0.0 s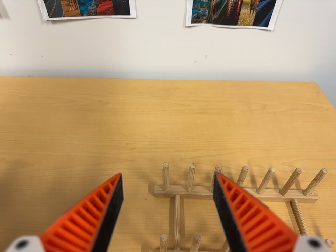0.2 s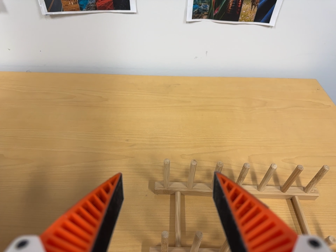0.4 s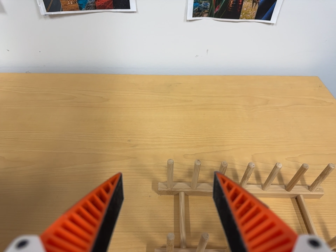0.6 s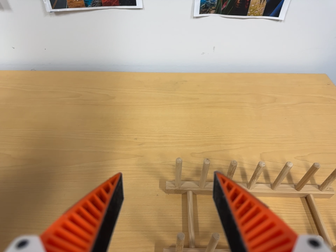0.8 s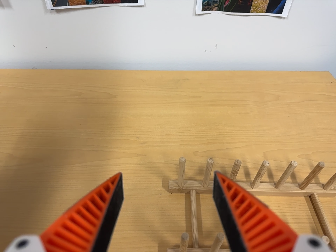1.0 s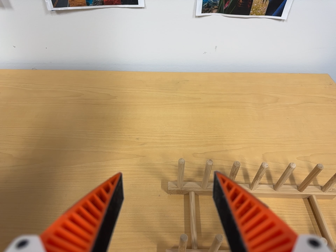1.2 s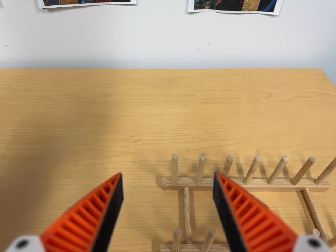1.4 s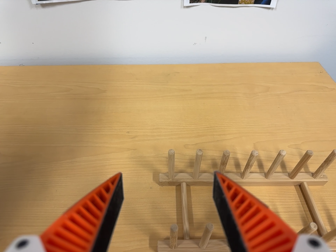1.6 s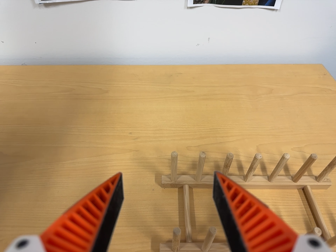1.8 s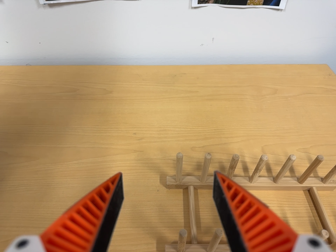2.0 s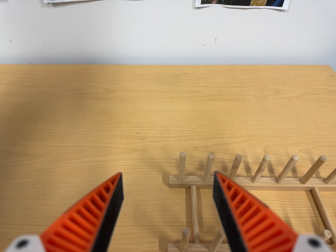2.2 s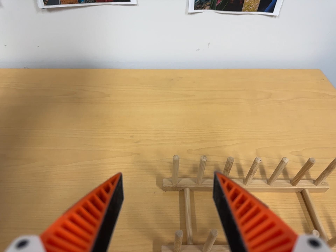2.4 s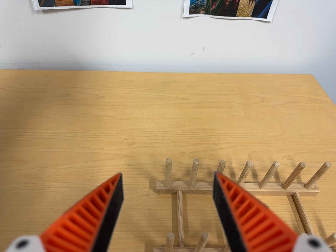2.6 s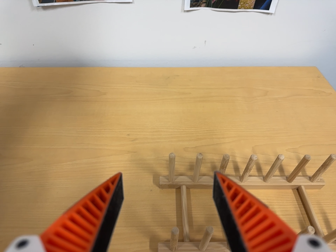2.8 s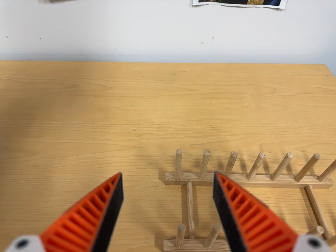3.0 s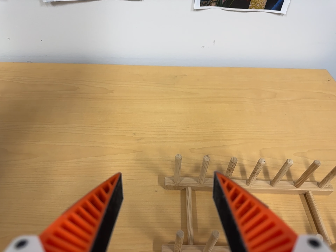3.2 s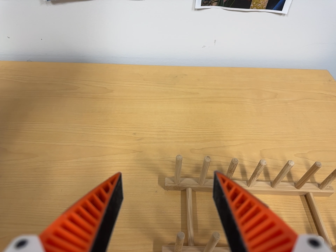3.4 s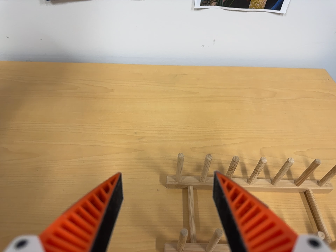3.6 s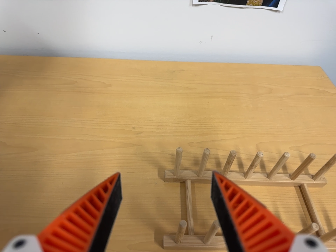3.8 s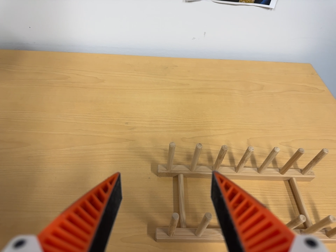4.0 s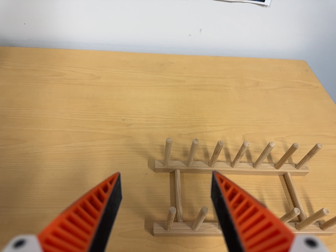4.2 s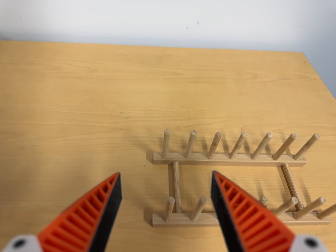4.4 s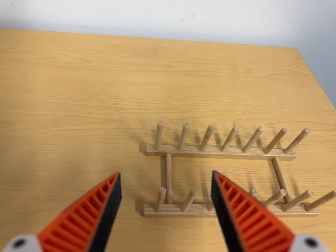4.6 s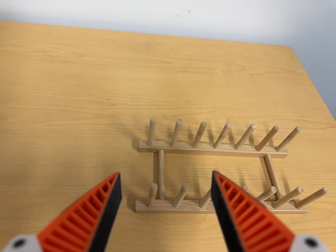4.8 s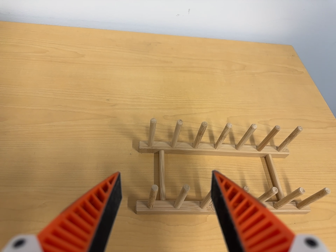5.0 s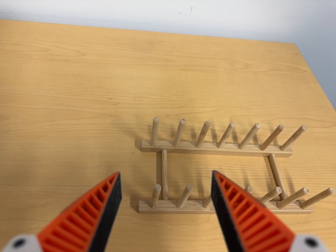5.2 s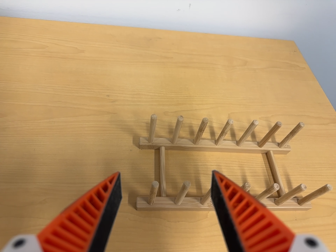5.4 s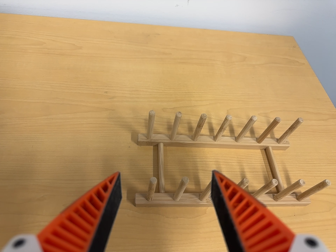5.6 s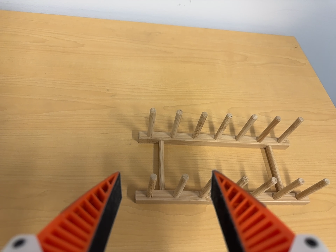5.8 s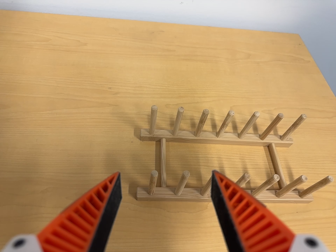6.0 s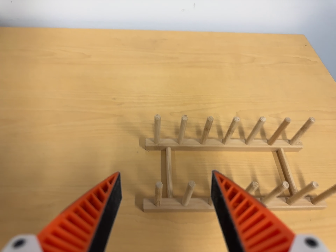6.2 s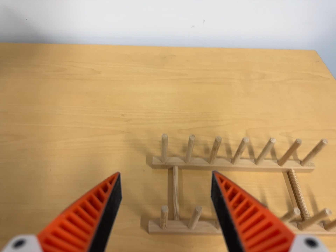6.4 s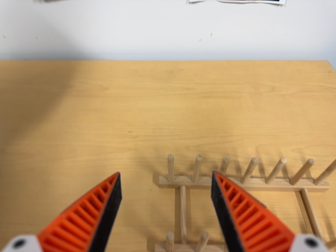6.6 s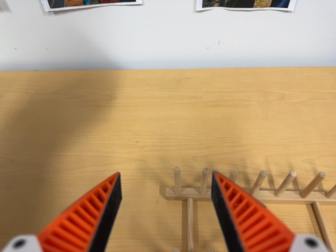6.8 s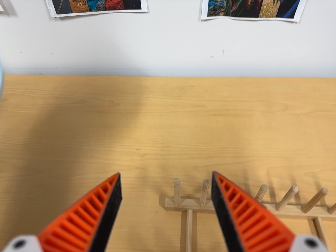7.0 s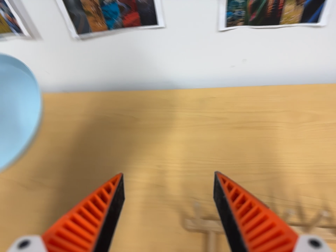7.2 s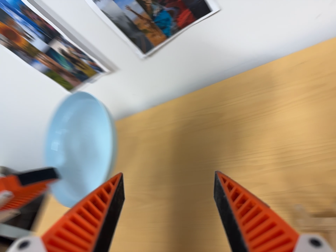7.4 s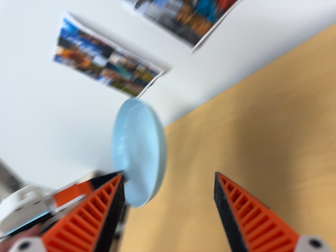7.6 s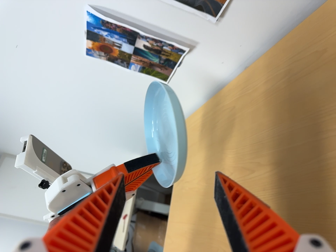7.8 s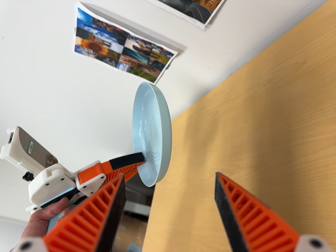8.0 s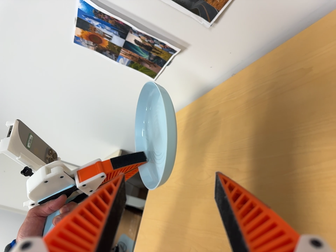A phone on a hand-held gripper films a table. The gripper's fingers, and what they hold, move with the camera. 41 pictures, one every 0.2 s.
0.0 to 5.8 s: The camera's aim tips toward the bottom of its view by about 10 degrees, and the scene shifts upward.
5.8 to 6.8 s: The camera travels toward the top of its view, about 7 cm, so close, fixed things drift downward.
6.8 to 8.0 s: The scene slides to the right, as the camera pans about 55 degrees to its left. It travels to its right and toward the top of its view, about 16 cm. Its aim tips toward the bottom of its view by about 10 degrees. It rolls about its line of sight by about 25 degrees, and the scene rotates counterclockwise.
The film runs forward here.
